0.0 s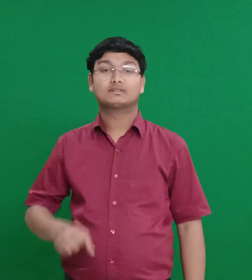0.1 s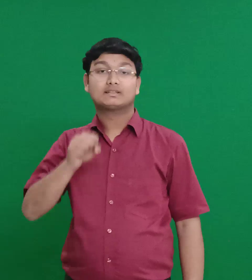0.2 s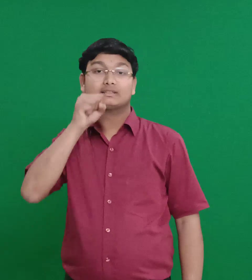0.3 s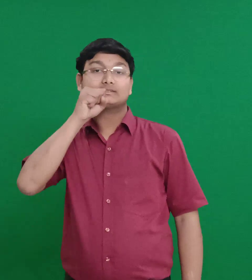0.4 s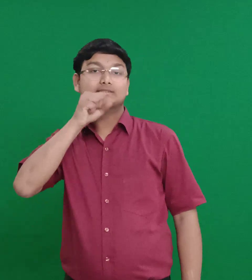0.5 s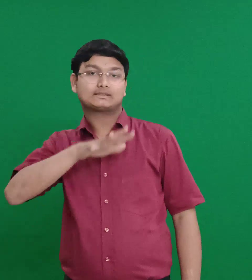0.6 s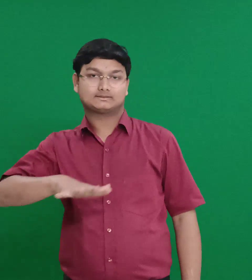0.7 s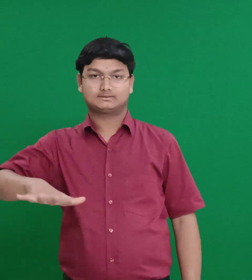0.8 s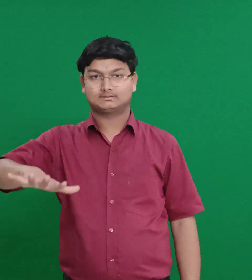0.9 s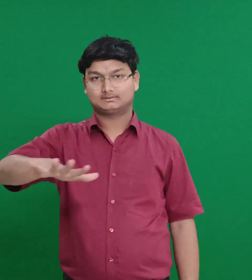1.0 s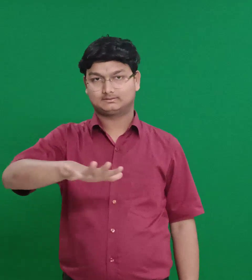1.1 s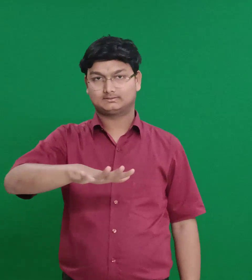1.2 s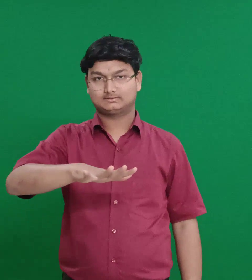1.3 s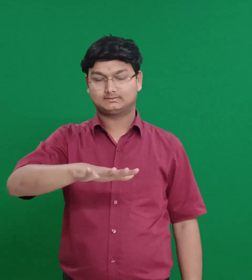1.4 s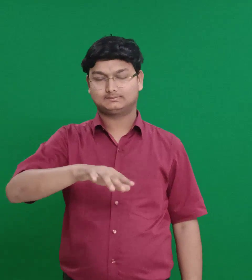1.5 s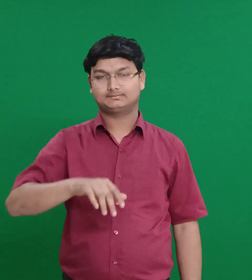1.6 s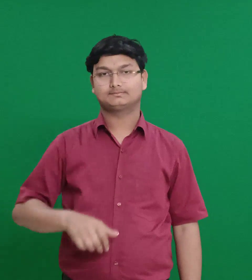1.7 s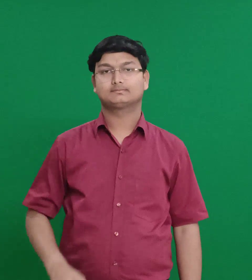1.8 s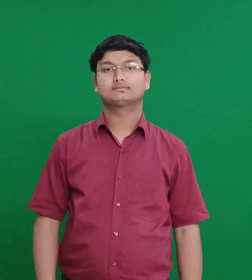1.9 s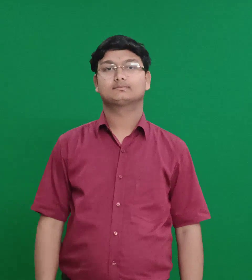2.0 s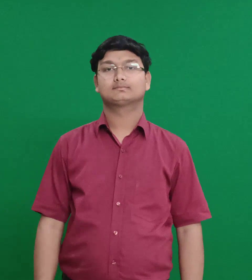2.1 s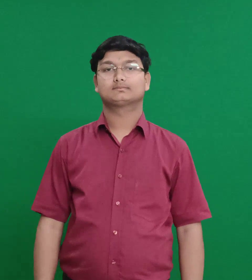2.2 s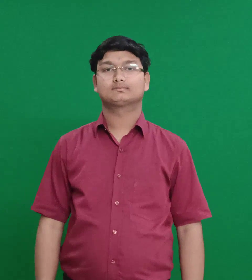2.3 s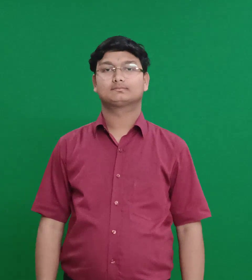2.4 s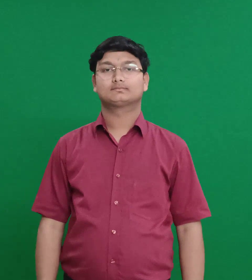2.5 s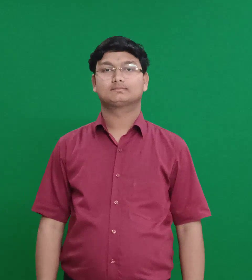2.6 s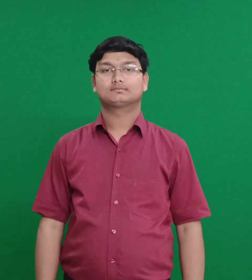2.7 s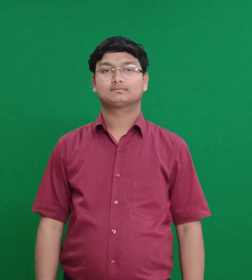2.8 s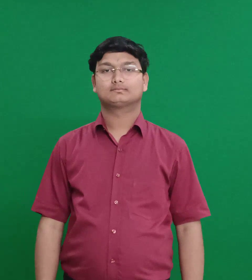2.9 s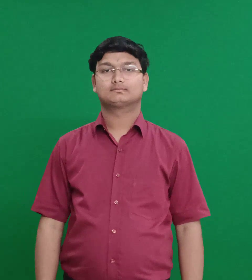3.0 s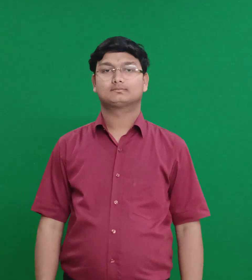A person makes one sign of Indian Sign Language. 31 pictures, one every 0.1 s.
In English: tekoa
